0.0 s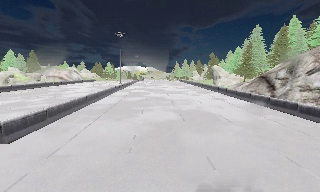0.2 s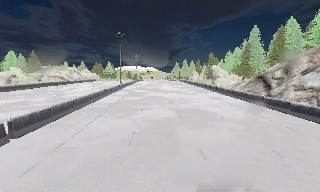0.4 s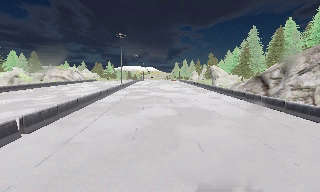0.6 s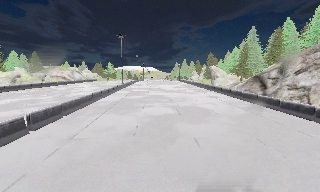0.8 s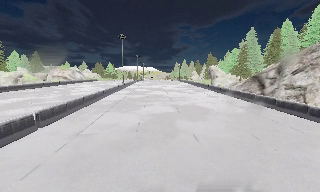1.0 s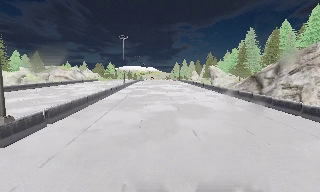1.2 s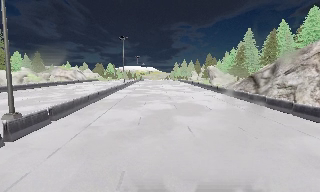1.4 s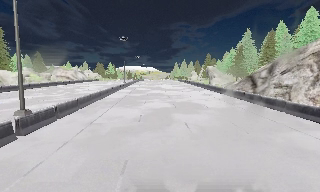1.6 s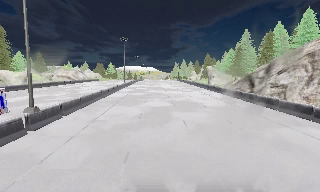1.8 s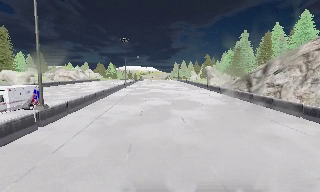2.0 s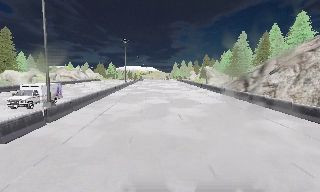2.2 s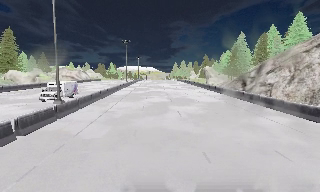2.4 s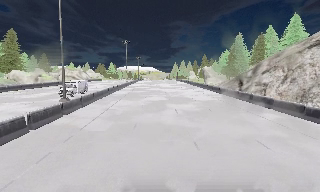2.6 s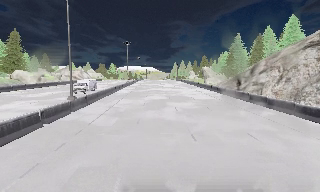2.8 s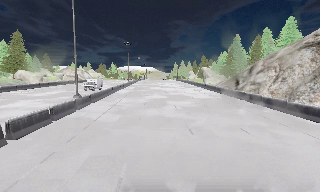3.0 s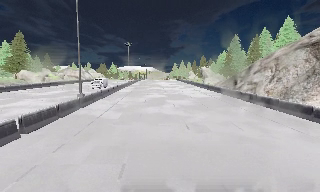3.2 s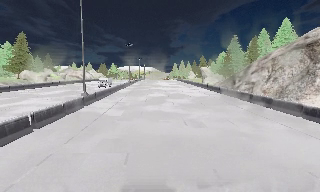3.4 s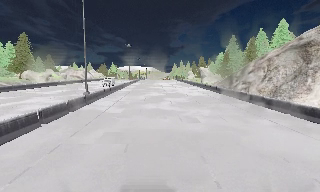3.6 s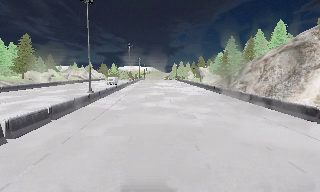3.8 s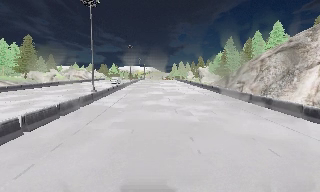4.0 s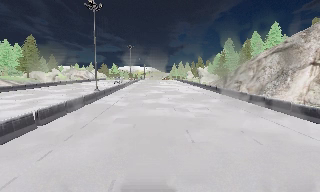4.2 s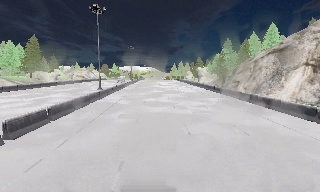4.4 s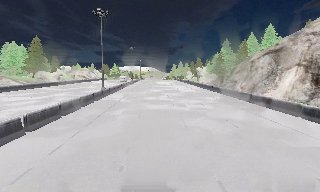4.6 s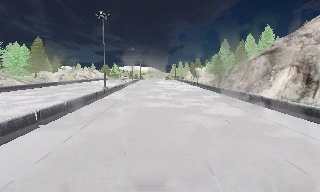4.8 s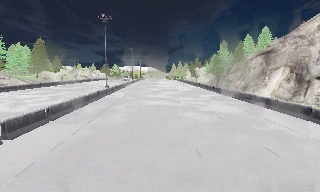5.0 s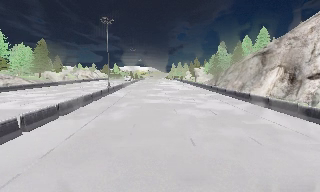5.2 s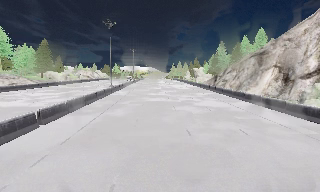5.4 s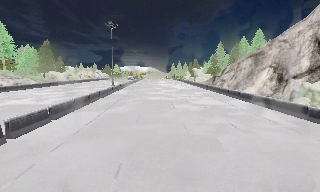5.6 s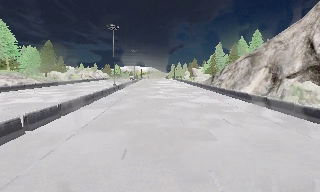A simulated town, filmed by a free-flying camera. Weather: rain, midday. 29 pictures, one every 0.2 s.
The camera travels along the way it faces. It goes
backward.
0.0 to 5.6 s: The camera travels backward, about 30 m, so what stands in front gets smaller. It gains speed.
The film runs backward here.
